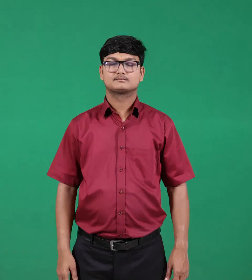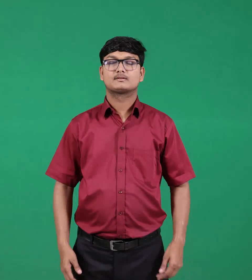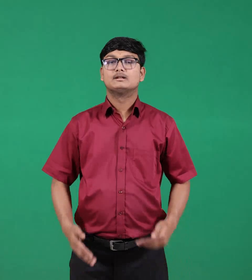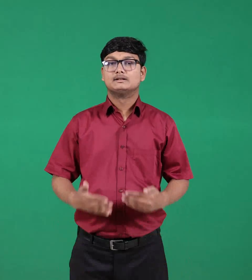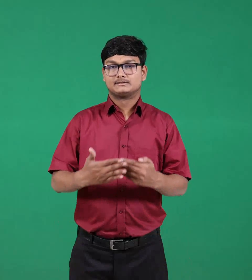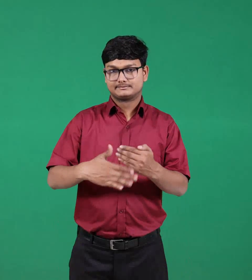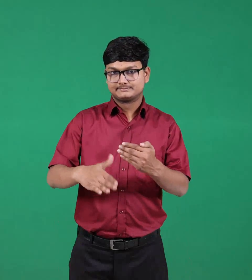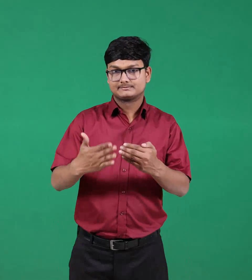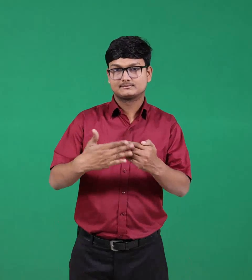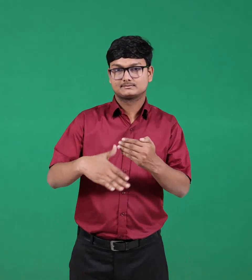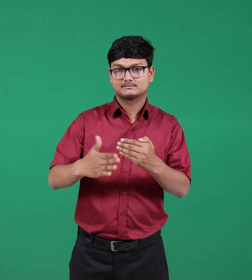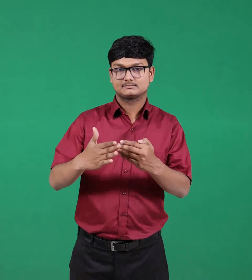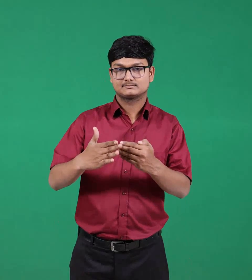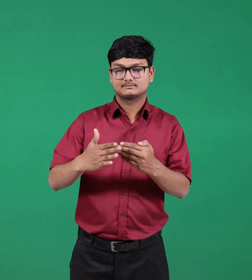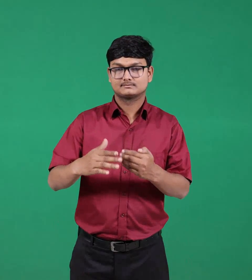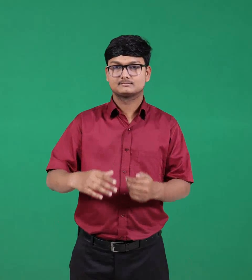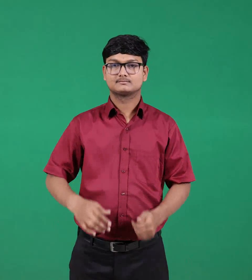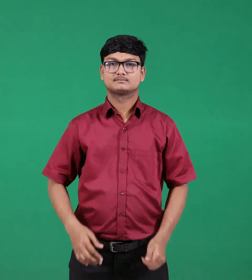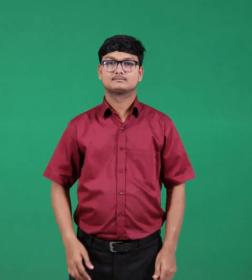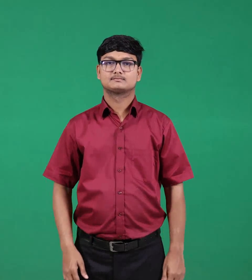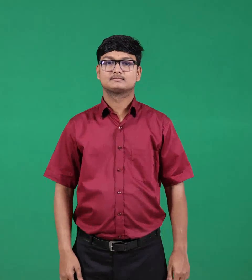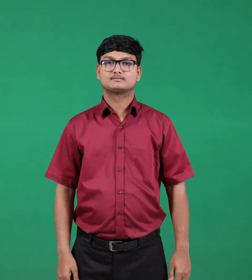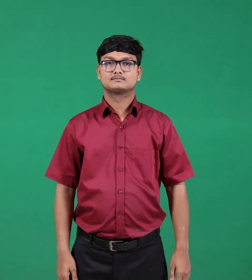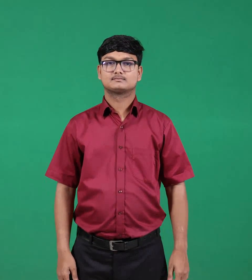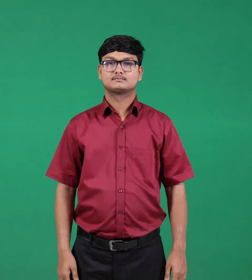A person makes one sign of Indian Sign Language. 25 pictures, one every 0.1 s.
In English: continue
